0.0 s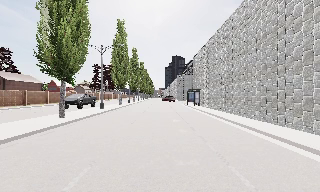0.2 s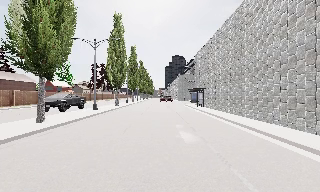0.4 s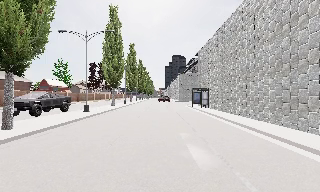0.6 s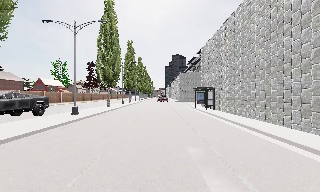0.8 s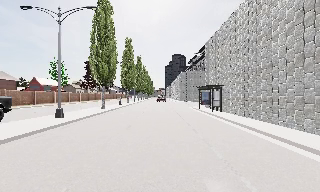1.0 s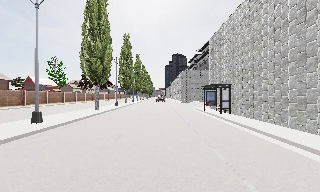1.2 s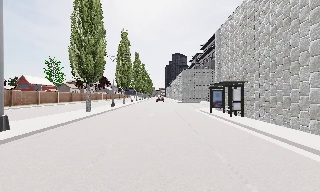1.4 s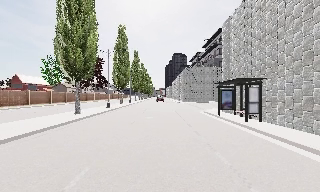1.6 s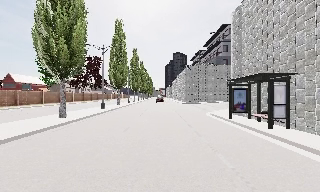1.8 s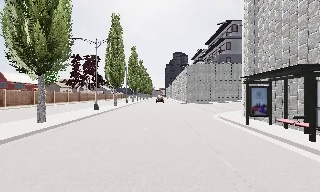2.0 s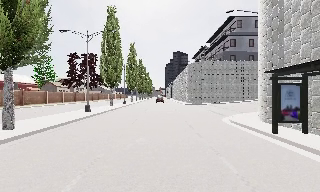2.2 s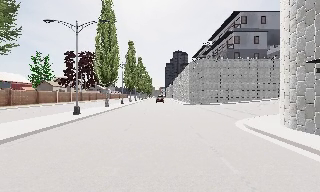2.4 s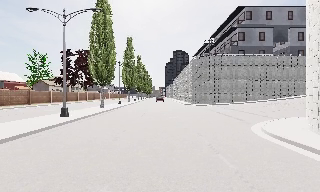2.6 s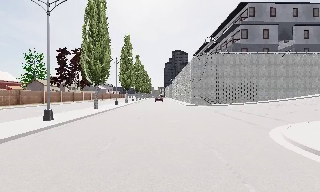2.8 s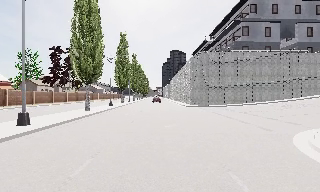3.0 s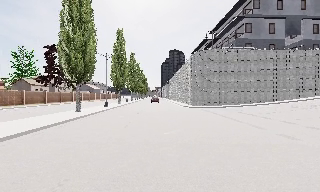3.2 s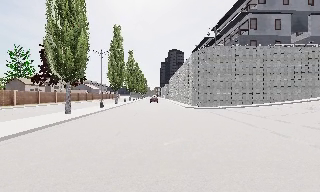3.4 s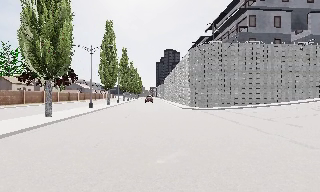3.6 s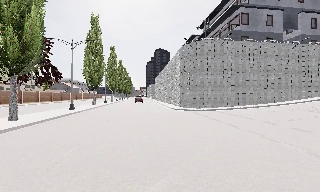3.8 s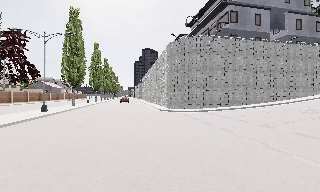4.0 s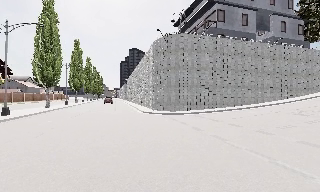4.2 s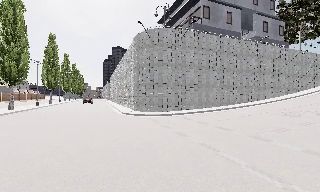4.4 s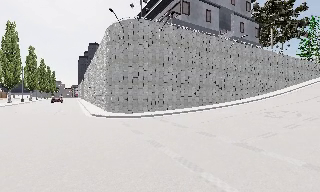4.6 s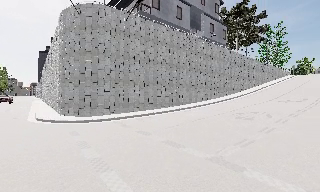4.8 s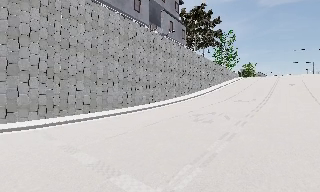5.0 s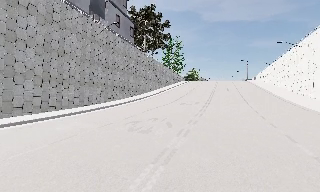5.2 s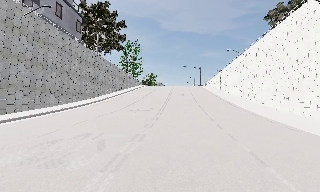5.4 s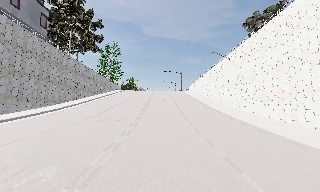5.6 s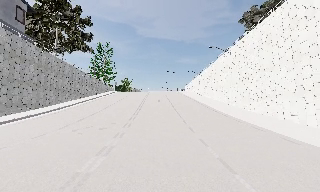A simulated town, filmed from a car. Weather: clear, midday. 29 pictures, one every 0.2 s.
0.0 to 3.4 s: The camera travels forward, about 35 m, so what stands in front looms larger.
3.4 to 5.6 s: The scene slides to the left, as the camera pans about 90 degrees to its right. It travels forward, about 20 m.
The film runs forward here.
